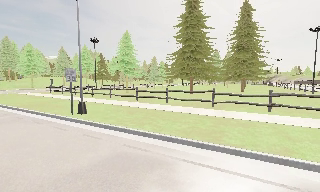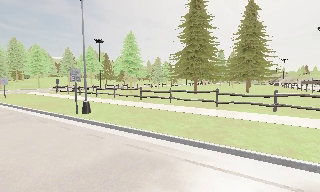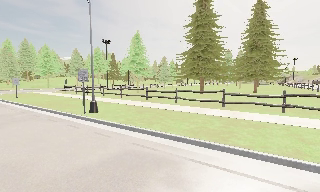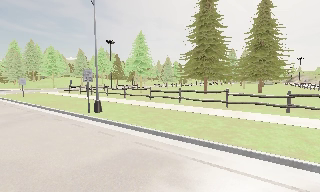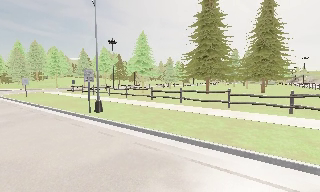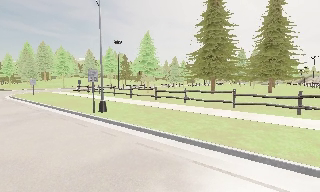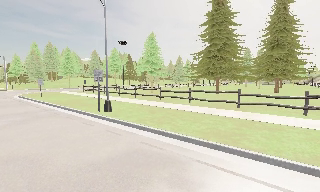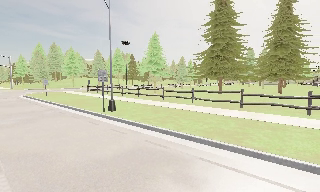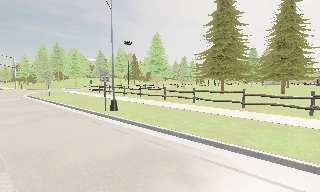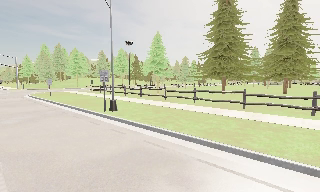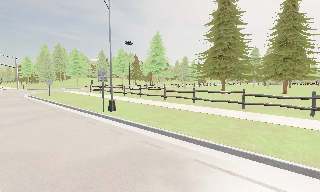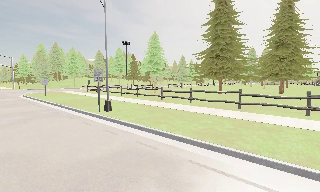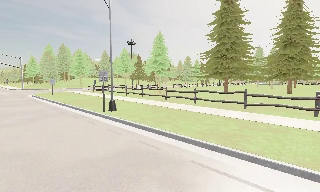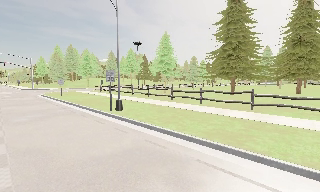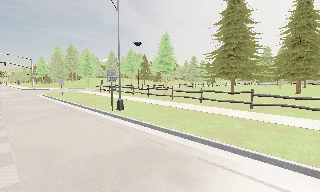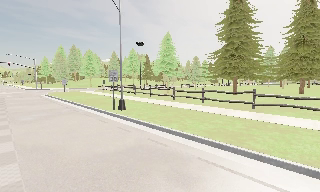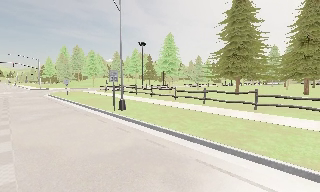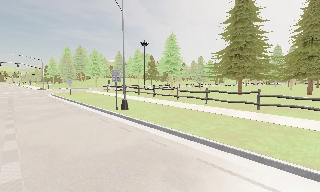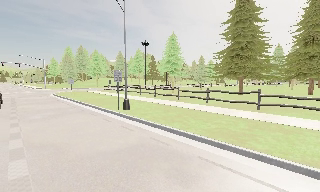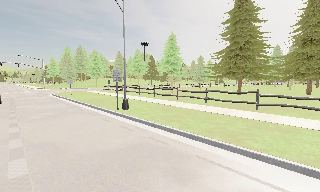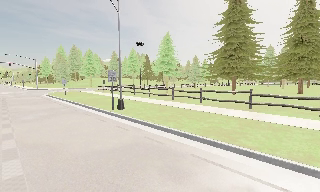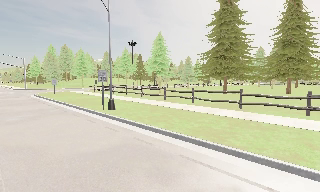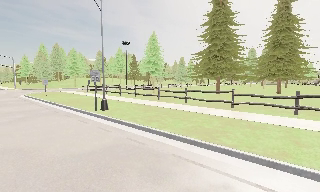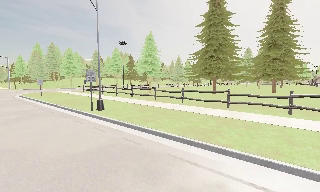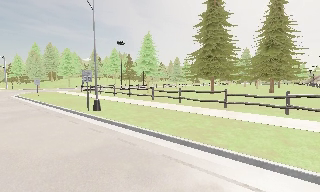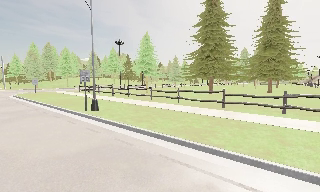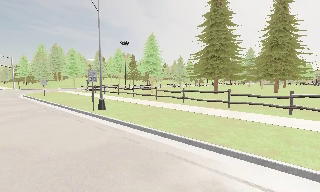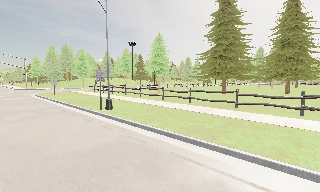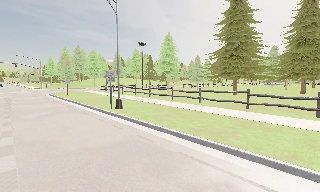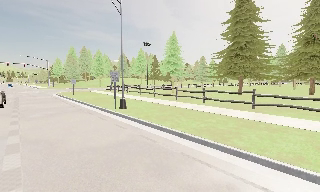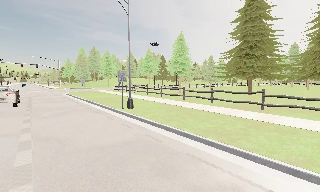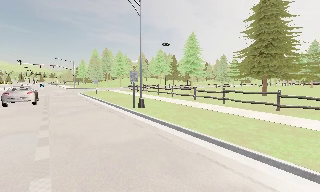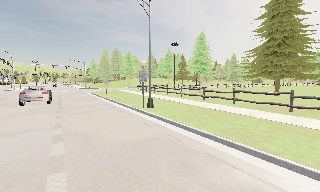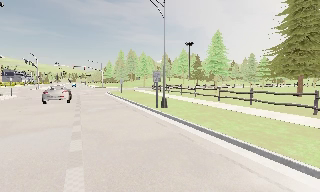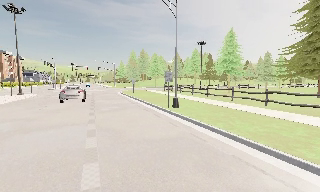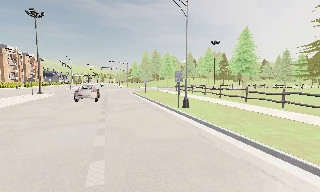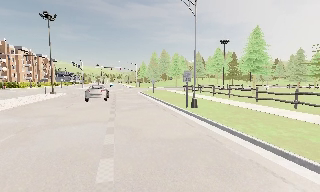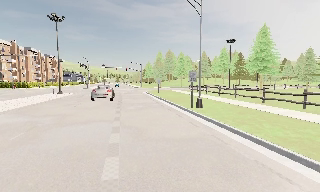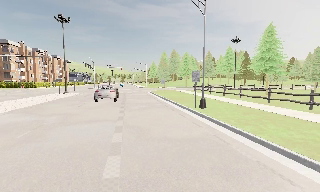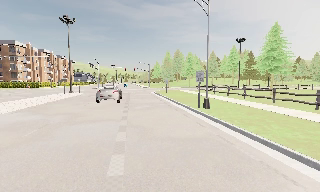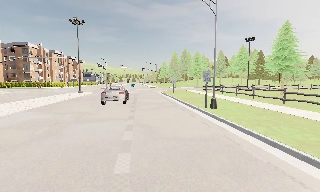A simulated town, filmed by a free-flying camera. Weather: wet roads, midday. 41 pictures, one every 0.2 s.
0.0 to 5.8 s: The camera pans to its left, which is counterclockwise from overhead, by about 20 degrees. It travels to its right and backward, about 1.5 m.
5.8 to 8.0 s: The camera pans to its left, which is counterclockwise from overhead, by about 35 degrees.
The film runs backward here.
